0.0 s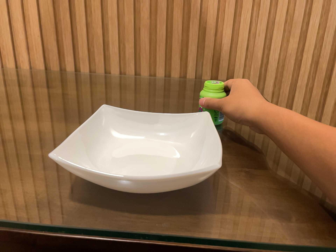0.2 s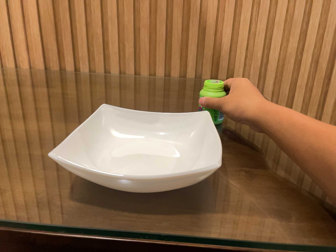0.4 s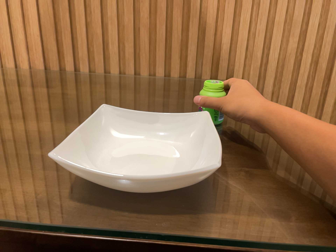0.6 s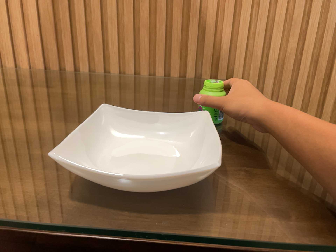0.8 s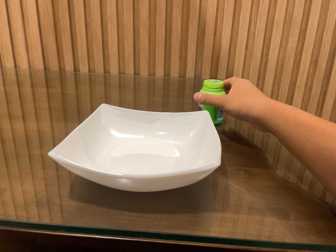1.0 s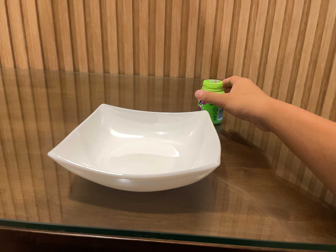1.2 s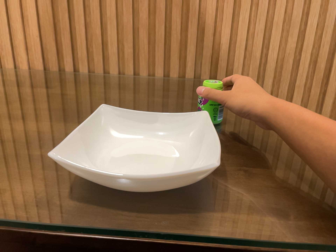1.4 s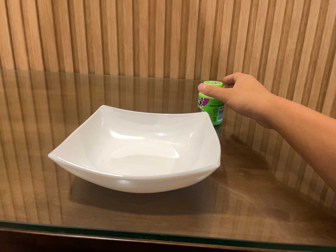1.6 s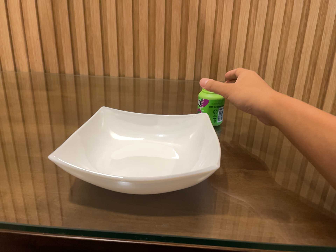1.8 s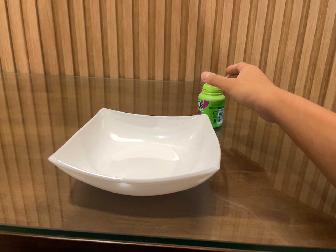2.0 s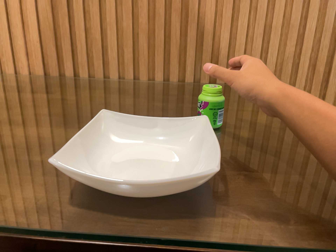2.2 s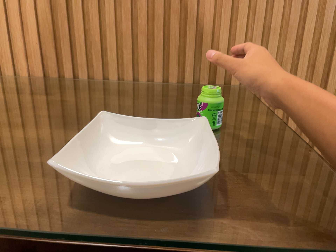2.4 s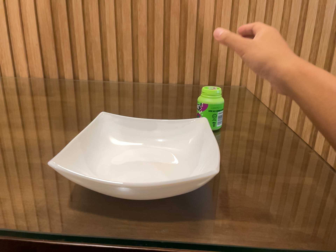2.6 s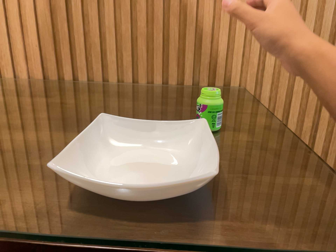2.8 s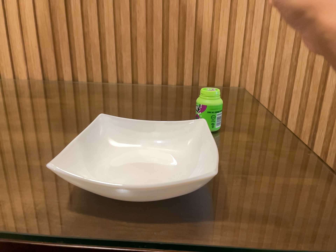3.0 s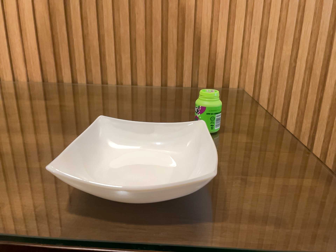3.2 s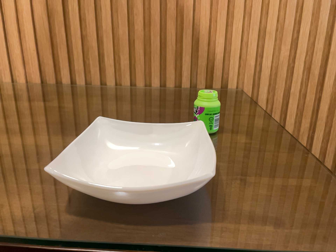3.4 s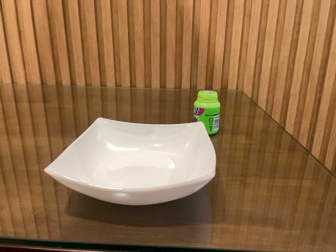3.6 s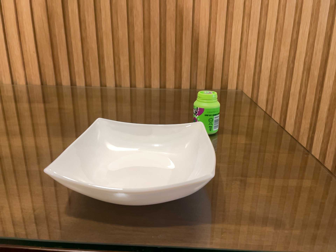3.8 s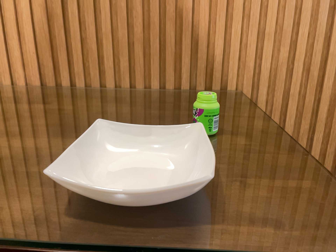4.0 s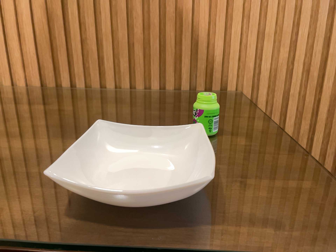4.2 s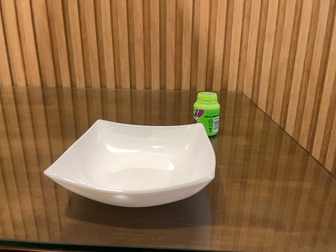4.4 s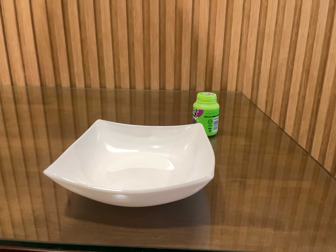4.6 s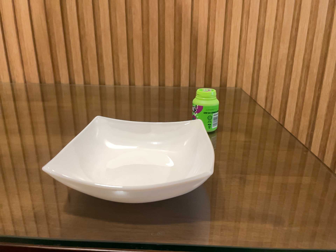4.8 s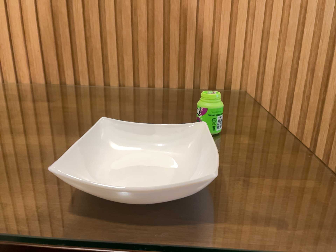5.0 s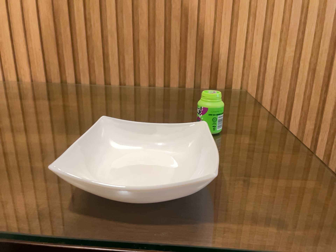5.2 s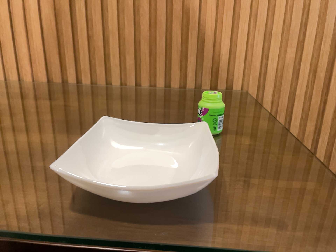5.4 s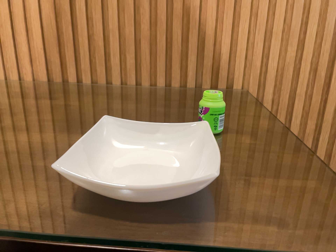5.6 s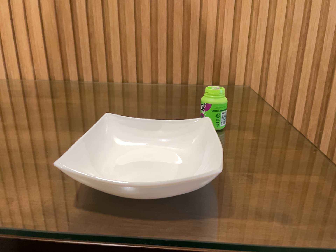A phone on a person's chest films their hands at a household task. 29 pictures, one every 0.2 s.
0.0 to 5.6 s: The camera shifts only a little, or ends up much as it began.
The film runs backward here.
